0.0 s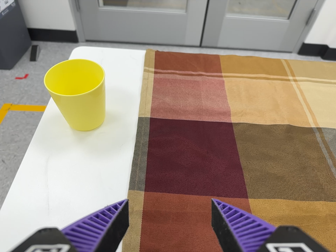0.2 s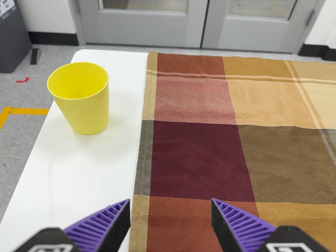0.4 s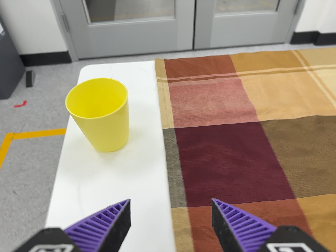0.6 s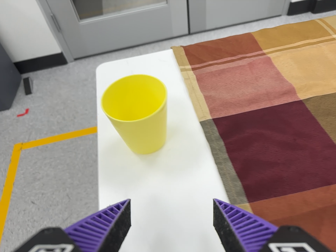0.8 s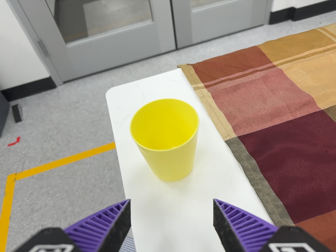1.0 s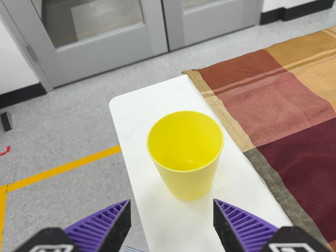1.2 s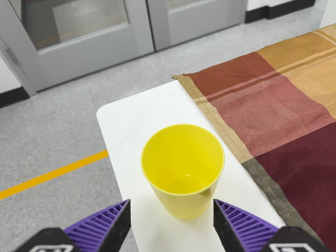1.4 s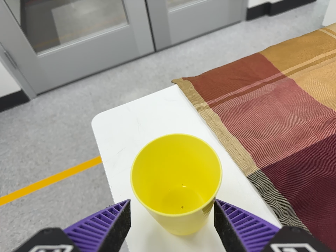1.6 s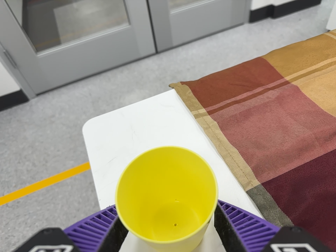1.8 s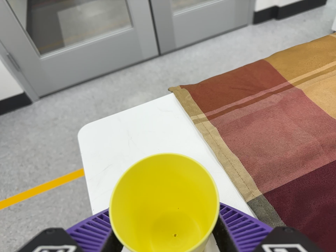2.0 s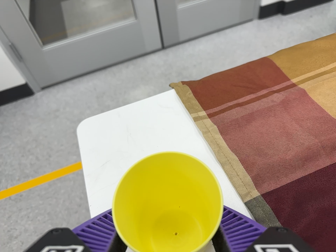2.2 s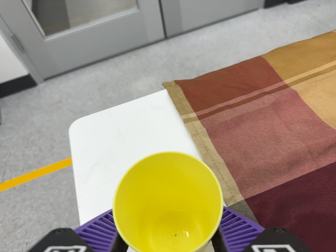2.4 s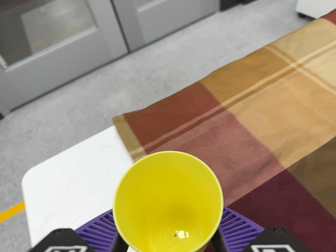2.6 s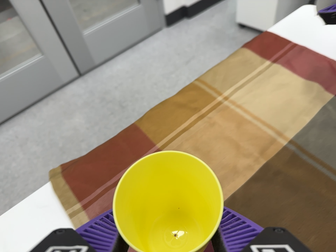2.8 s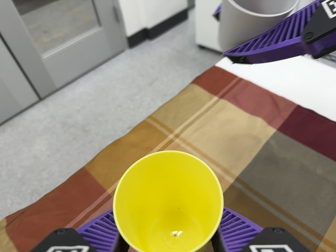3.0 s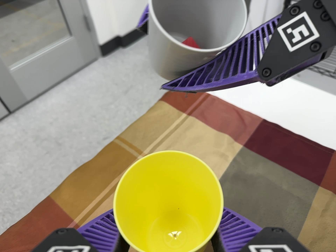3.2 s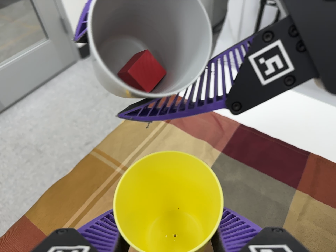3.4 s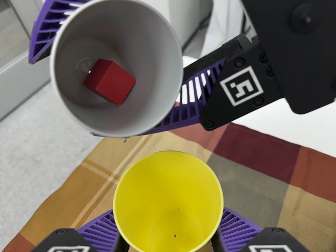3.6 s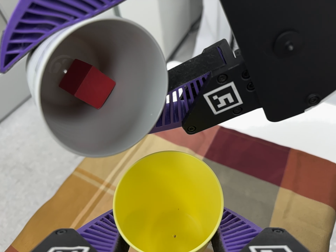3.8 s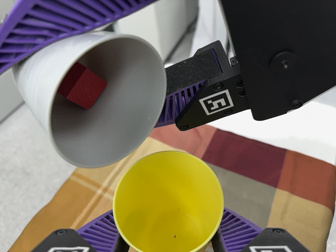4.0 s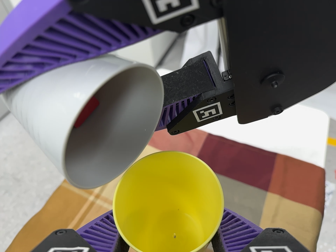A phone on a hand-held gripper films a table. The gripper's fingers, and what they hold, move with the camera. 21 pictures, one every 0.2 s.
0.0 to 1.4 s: The camera travels to its left, forward and toward the top of its view, about 22 cm, so close, fixed things drift to the right. It rolls about its line of sight by about 25 degrees, and the scene rotates counterclockwise.
1.4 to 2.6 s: The camera travels to its right and toward the top of its view, about 18 cm, so close, fixed things drift to the left. It rolls about its line of sight by about 15 degrees, and the scene rotates counterclockwise.
2.6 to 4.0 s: The scene slides to the left, as the camera pans about 20 degrees to its right. It travels toward the top of its view and to its right, about 16 cm, so close, fixed things drift downward. It rolls about its line of sight by about 15 degrees, and the scene rotates counterclockwise.
The film runs forward here.
